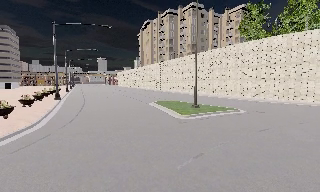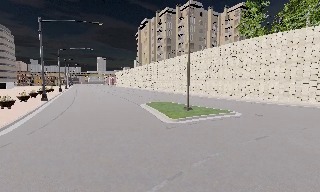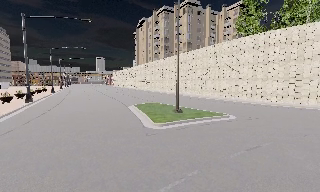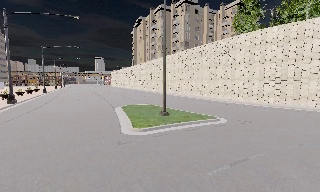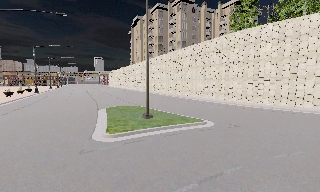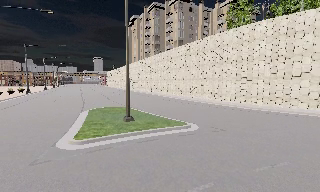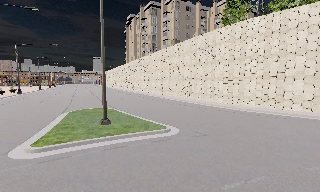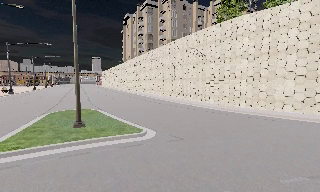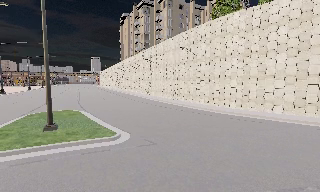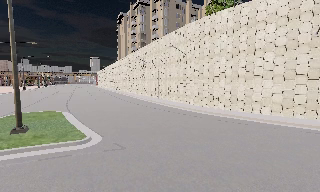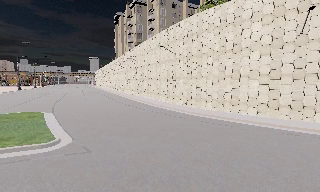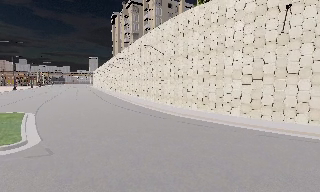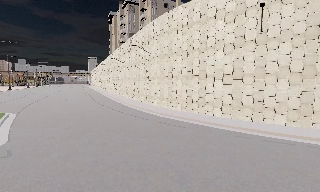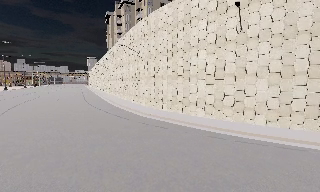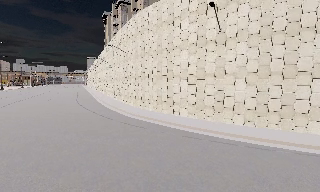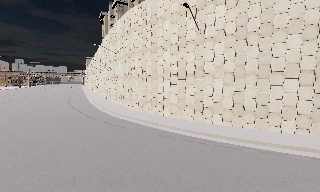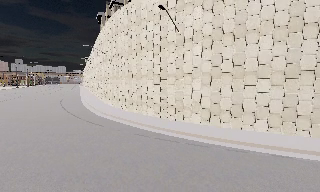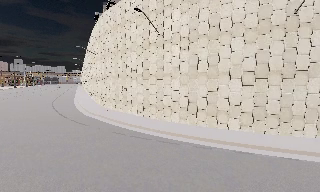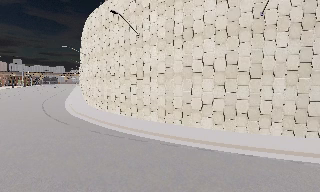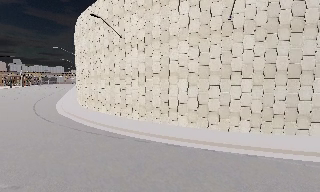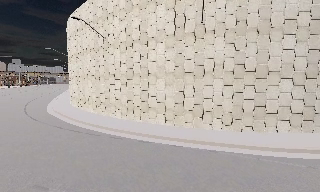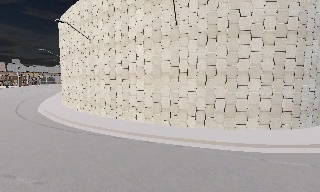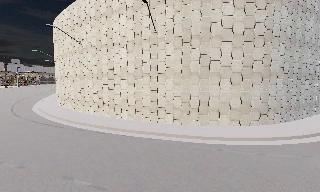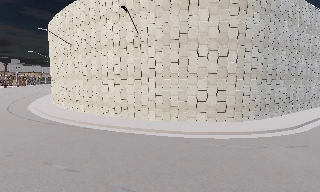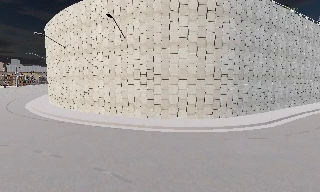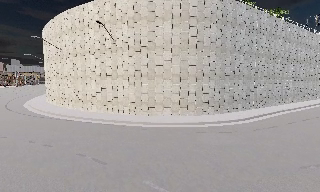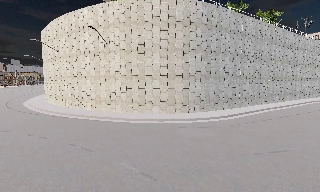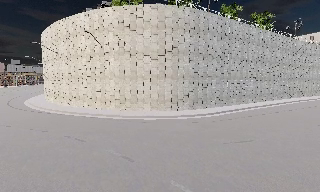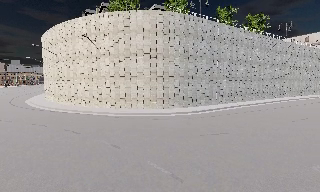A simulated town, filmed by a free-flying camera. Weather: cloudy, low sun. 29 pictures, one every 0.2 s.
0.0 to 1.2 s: The camera travels to its right and forward, about 9 m, so close, fixed things drift to the left.
1.2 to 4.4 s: The camera travels to its right, about 20 m, so close, fixed things drift to the left.
4.4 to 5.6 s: The camera travels backward and to its right, about 8 m, so what stands in front gets smaller.
The film runs backward here.
